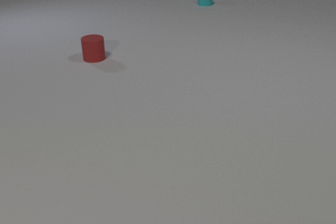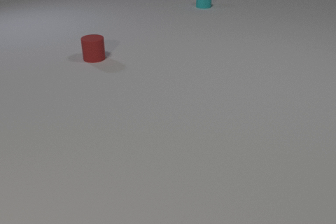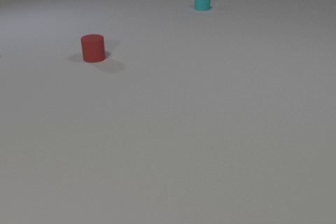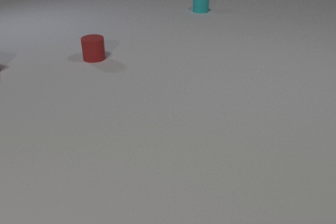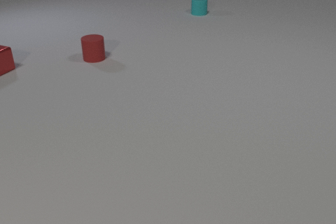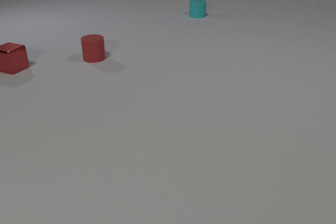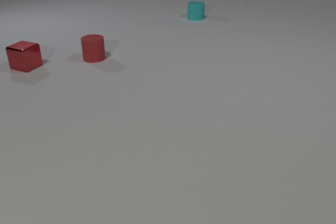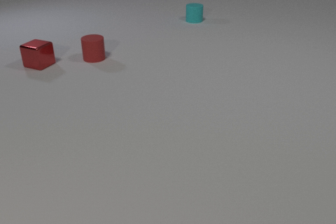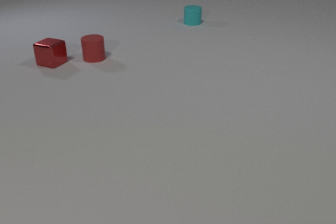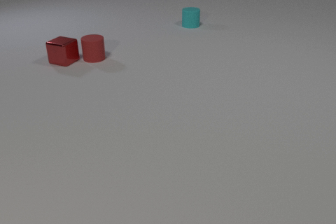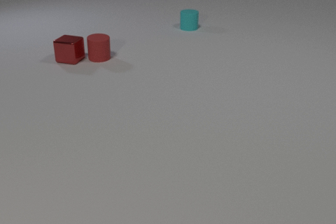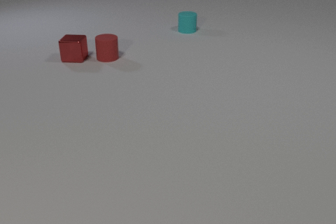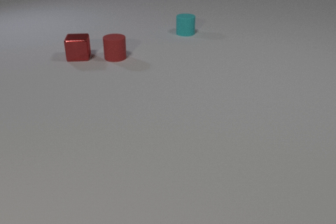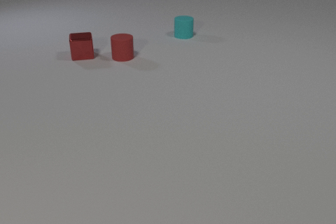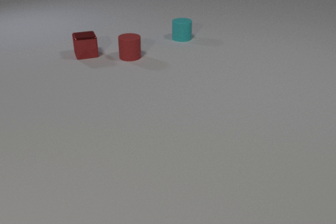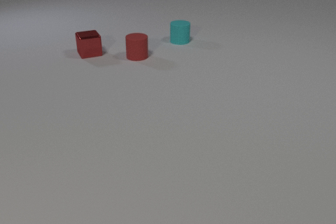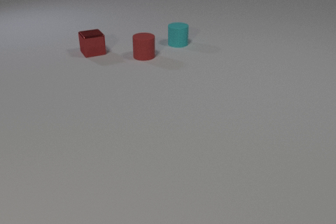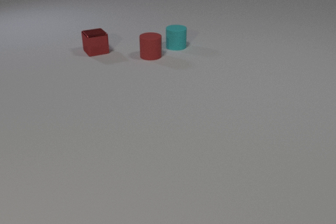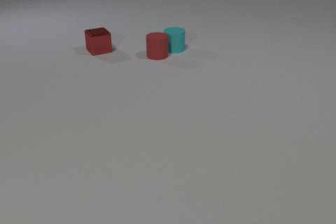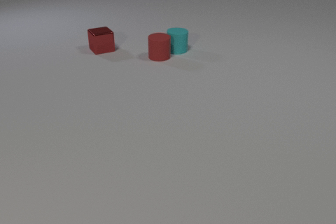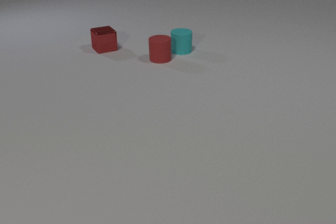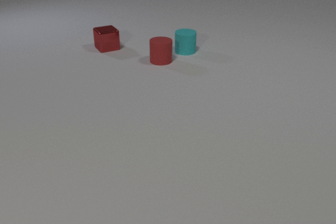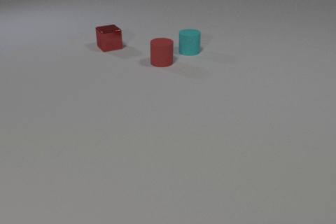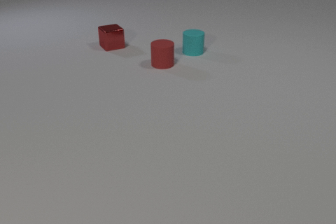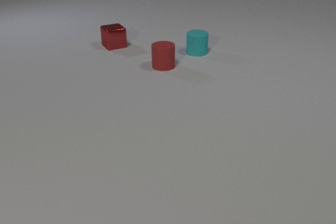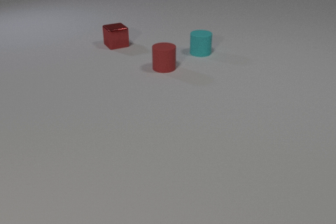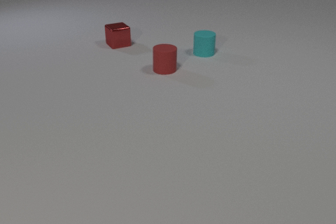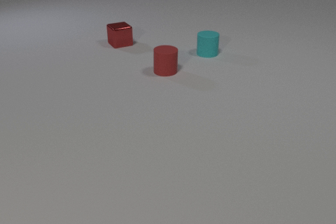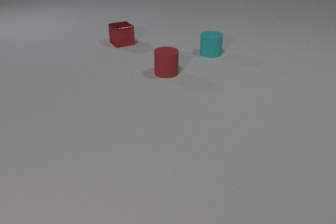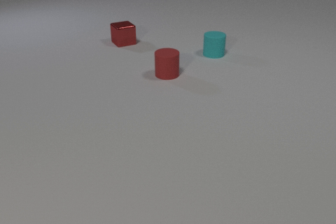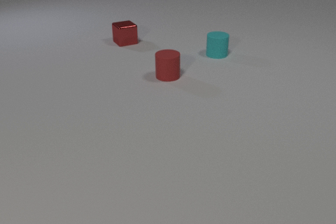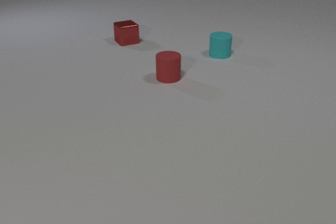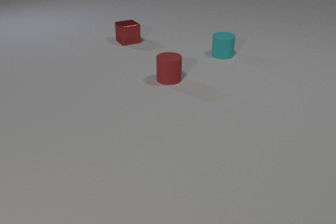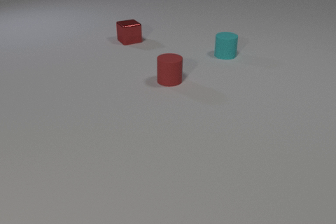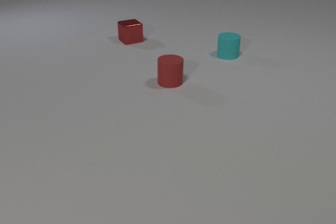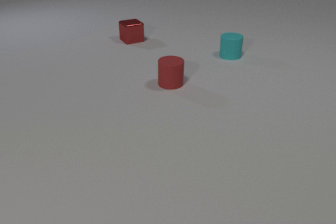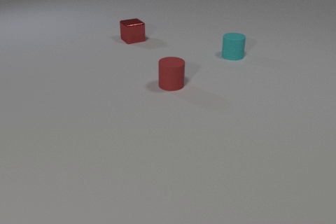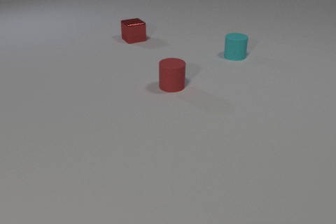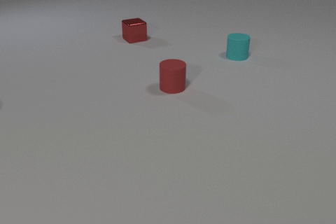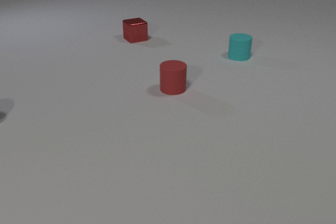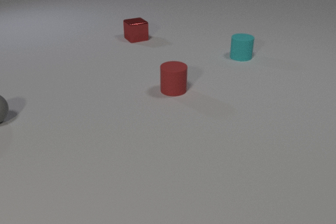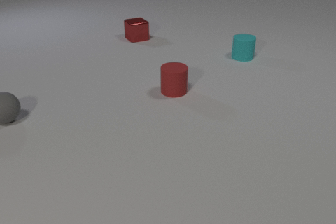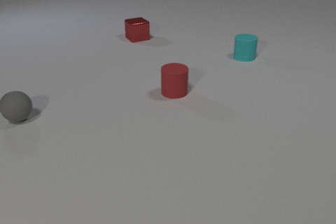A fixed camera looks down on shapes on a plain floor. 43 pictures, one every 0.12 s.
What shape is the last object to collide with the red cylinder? cylinder.
What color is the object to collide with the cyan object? red.
How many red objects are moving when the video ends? 2.
0.00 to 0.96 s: The red metal cube comes in at the left edge, slides to the right. The cyan rubber cylinder slides toward the camera.
0.96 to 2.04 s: The red metal cube slides to the right and away from the camera, spins counterclockwise seen from above by about 45 degrees, its near face sliding to the right. The red rubber cylinder slides to the right. The cyan rubber cylinder slides toward the camera. The red metal cube and the red rubber cylinder collide.
2.04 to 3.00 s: The red metal cube slides to the right and away from the camera. The red rubber cylinder slides toward the camera and to the right. The cyan rubber cylinder slides to the right and toward the camera. The red rubber cylinder and the cyan rubber cylinder collide.
3.00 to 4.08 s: The red metal cube slides to the right and away from the camera. The red rubber cylinder slides toward the camera. The cyan rubber cylinder slides to the right.
4.08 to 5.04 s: The red metal cube slides to the right and away from the camera. The red rubber cylinder slides toward the camera. The cyan rubber cylinder slides to the right. The gray rubber sphere comes in at the left edge, rolls to the right.
